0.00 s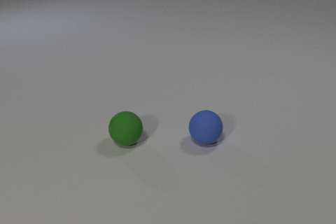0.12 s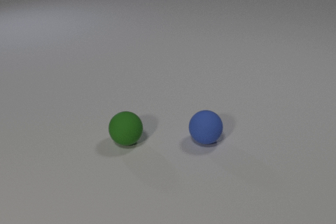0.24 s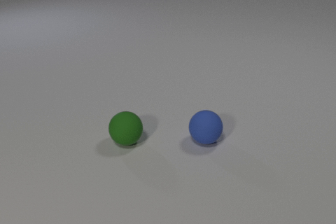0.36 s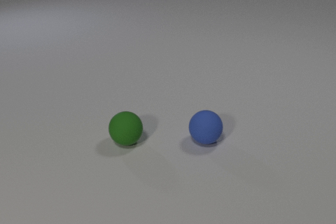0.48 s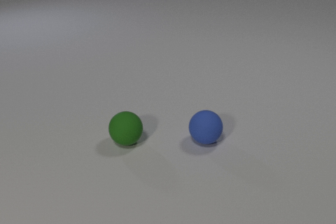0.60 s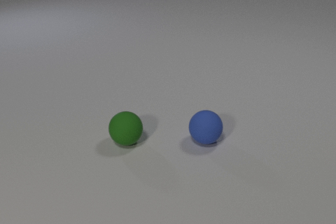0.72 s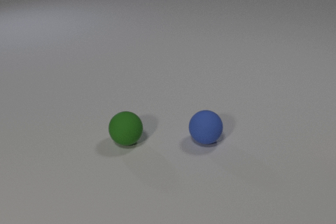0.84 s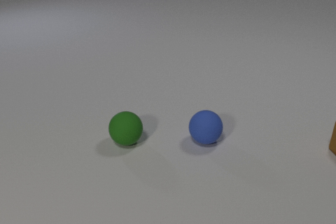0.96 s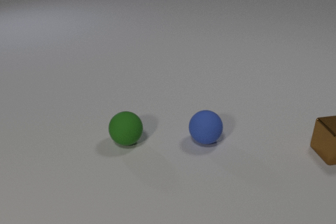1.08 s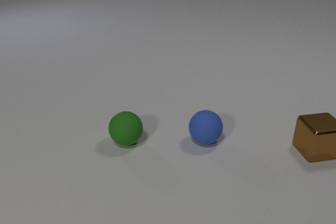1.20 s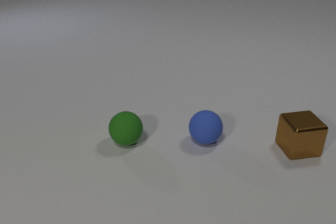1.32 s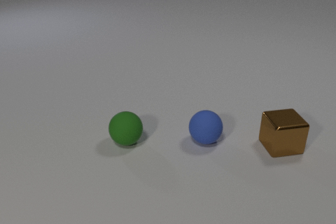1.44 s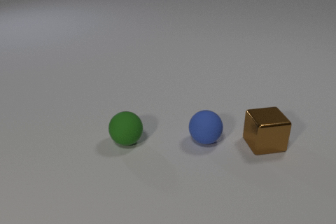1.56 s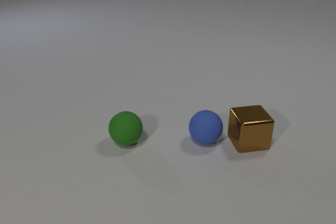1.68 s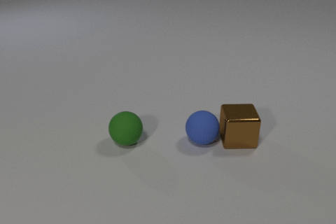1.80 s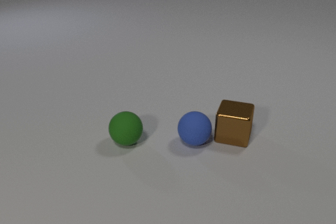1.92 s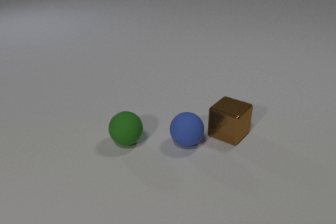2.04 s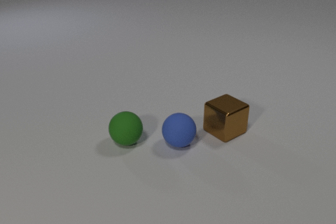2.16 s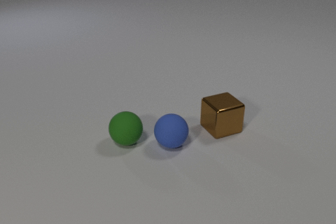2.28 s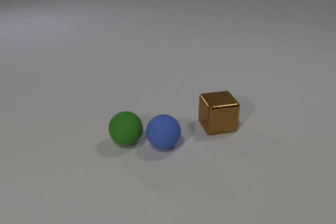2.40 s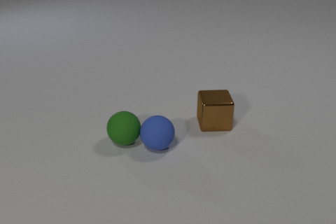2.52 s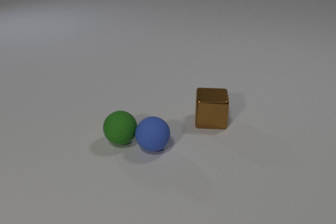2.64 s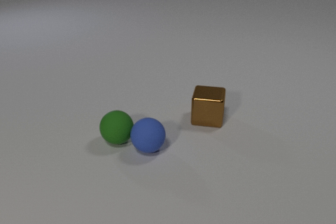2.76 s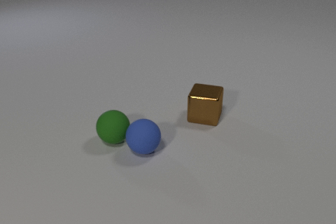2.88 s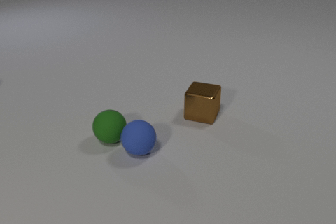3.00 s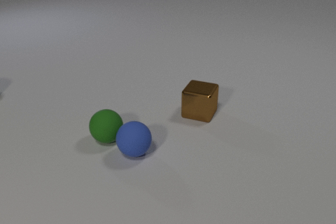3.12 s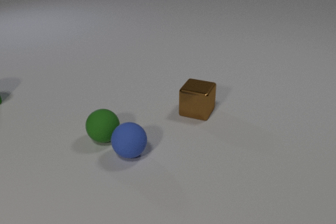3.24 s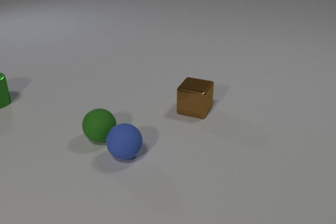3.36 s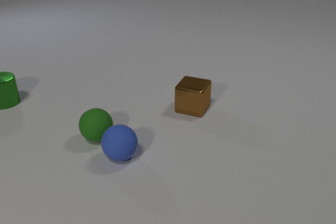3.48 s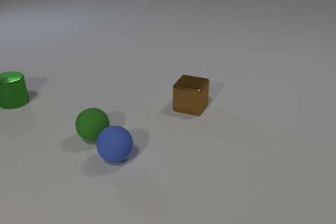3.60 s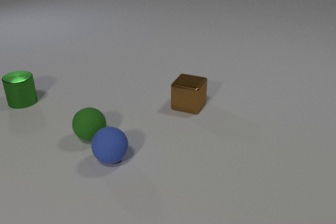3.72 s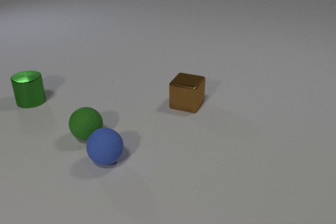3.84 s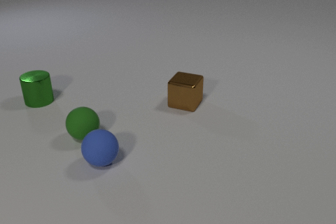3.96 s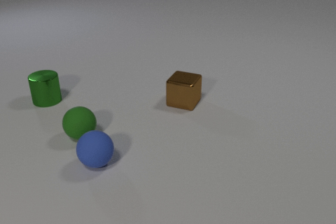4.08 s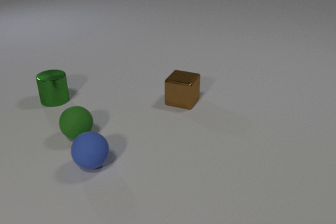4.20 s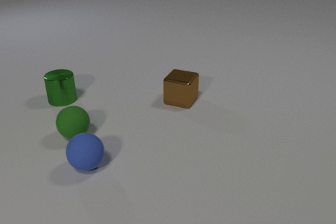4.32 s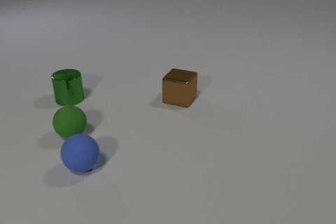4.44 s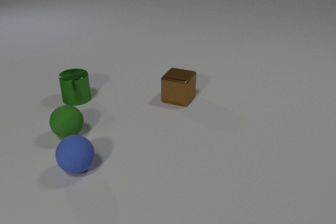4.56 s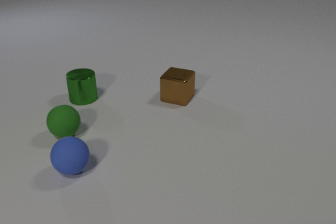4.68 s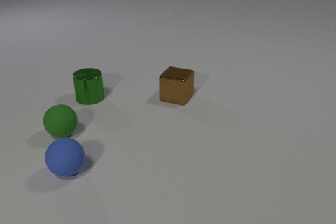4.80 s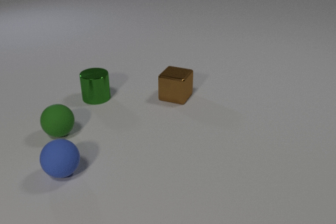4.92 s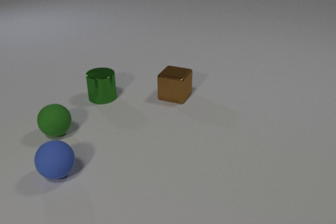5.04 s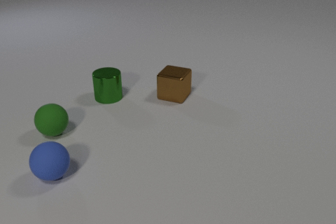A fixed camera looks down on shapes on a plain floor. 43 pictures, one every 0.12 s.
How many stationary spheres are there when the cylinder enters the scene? 0.
Are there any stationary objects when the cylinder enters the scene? no.
What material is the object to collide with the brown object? rubber.
0.00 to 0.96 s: The brown metal cube comes in at the right edge, slides to the left.
0.96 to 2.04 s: The brown metal cube slides to the left, spins clockwise seen from above by about 60 degrees, its near face sliding to the left. The blue rubber sphere rolls to the left. The brown metal cube and the blue rubber sphere collide.
2.04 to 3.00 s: The brown metal cube slides away from the camera and to the left, spins so that its near face slides to the left, clockwise seen from above. The blue rubber sphere rolls to the left. The green rubber sphere rolls to the left. The blue rubber sphere and the green rubber sphere collide.
3.00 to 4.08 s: The brown metal cube slides away from the camera and to the left. The blue rubber sphere rolls to the left. The green metal cylinder comes in at the left edge, slides to the right. The green rubber sphere rolls to the left and away from the camera.
4.08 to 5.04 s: The brown metal cube slides away from the camera and to the left. The blue rubber sphere rolls to the left. The green metal cylinder slides to the right. The green rubber sphere rolls to the left and away from the camera.
